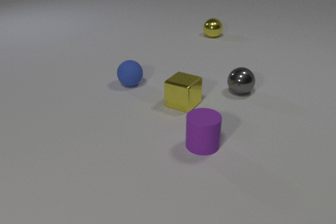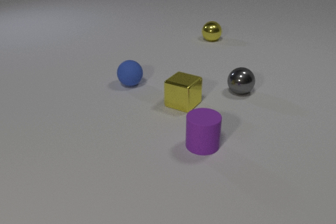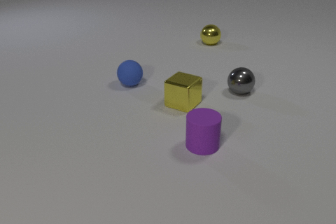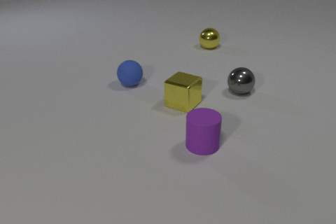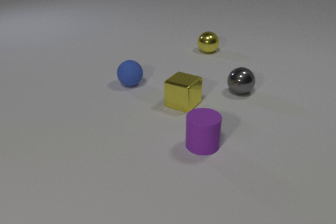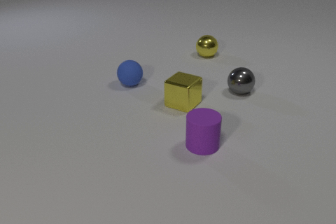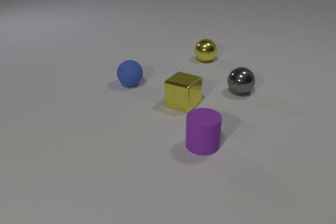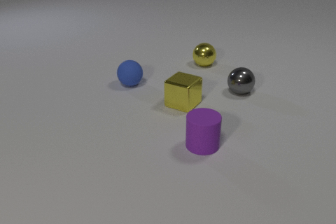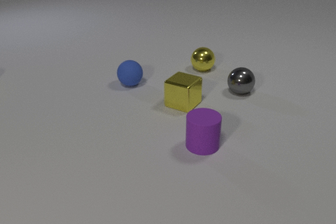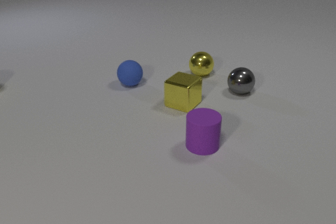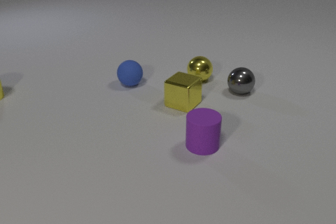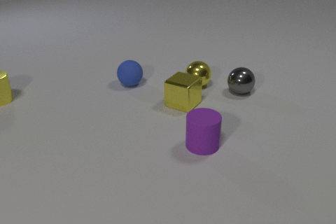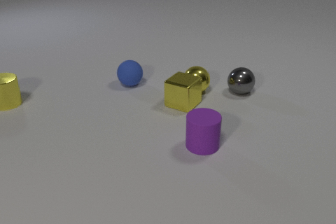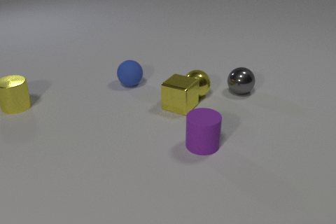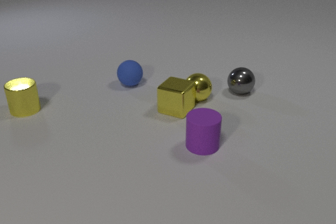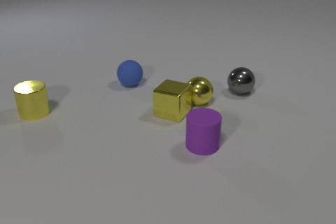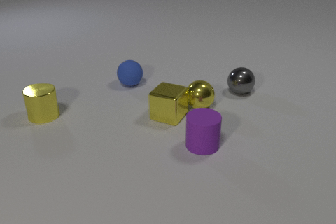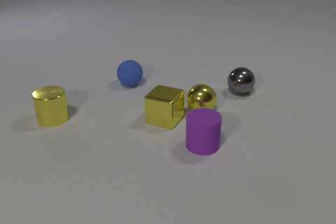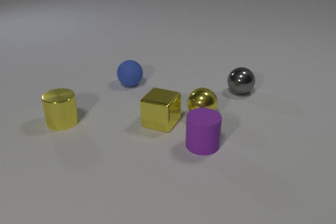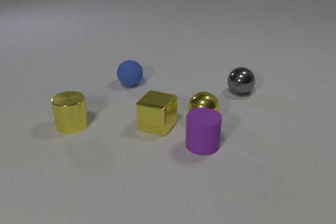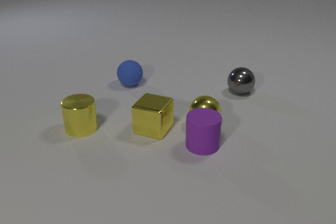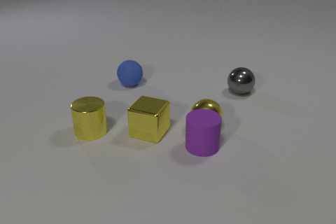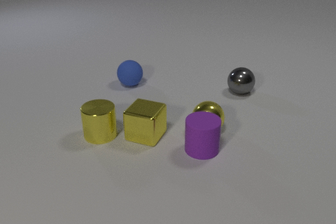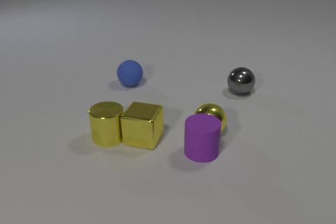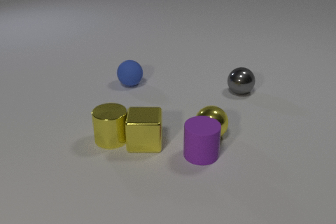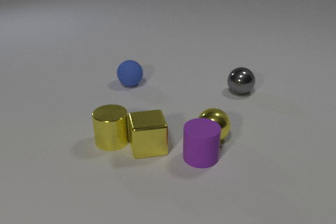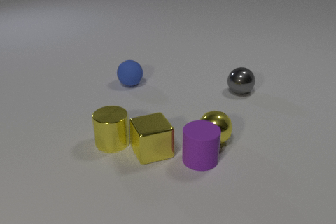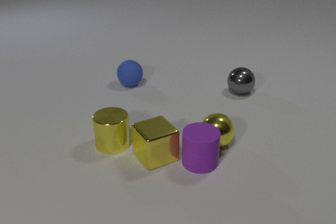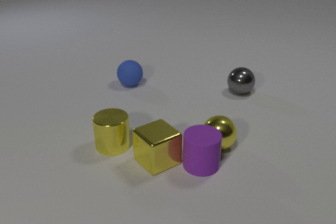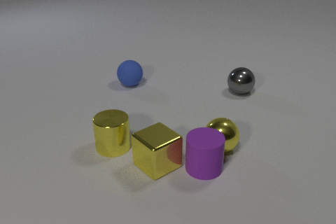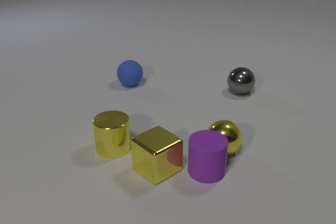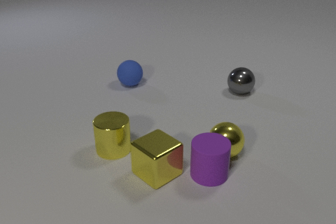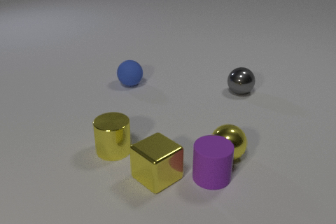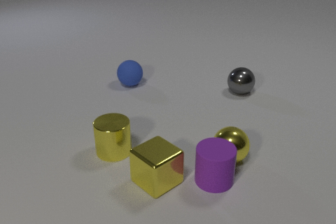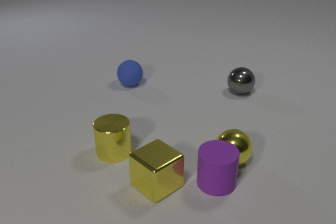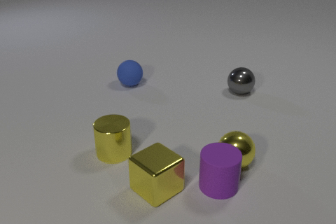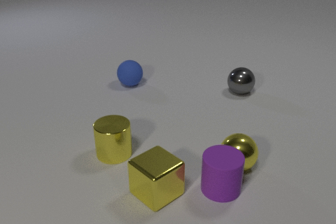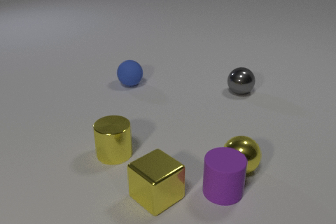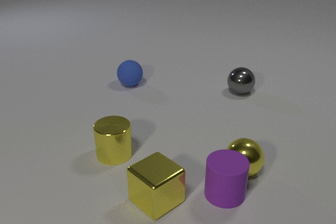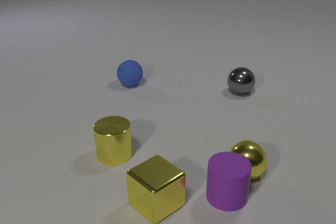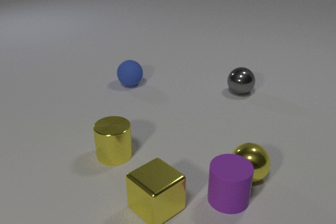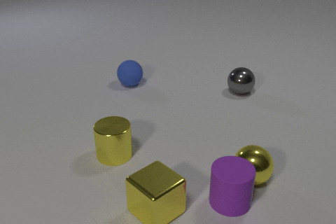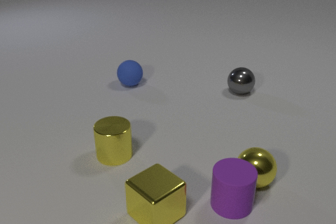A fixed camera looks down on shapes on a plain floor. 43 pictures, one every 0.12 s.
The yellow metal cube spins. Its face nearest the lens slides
to the right.
The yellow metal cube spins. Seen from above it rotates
counterclockwise.
0.00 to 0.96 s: The yellow metal sphere rolls toward the camera.
0.96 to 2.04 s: The yellow metal sphere rolls toward the camera. The yellow metal cube slides toward the camera and to the left. The yellow metal cylinder comes in at the left edge, slides toward the camera and to the right. The yellow metal sphere and the yellow metal cube collide.
2.04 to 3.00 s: The yellow metal sphere rolls toward the camera. The yellow metal cube slides toward the camera, spins so that its near face slides to the right, counterclockwise seen from above. The purple rubber cylinder slides toward the camera. The yellow metal cylinder slides to the right and toward the camera. The yellow metal sphere and the purple rubber cylinder collide. The yellow metal cube and the yellow metal cylinder collide.
3.00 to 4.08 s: The yellow metal sphere rolls toward the camera and to the right. The yellow metal cube slides toward the camera, spins so that its near face slides to the right, counterclockwise seen from above. The purple rubber cylinder slides toward the camera and to the right. The yellow metal cylinder slides toward the camera. The yellow metal cube and the purple rubber cylinder collide.
4.08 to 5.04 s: The yellow metal sphere rolls toward the camera and to the right. The yellow metal cube slides toward the camera. The purple rubber cylinder slides toward the camera and to the right.
How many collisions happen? 4.
What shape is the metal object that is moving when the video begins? sphere.
What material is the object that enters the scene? metal.
